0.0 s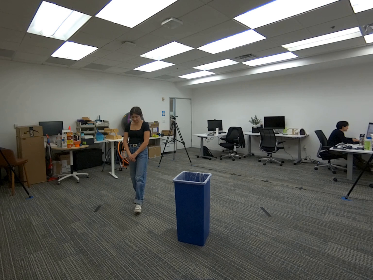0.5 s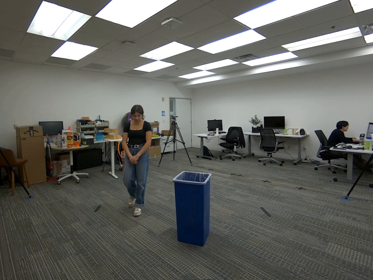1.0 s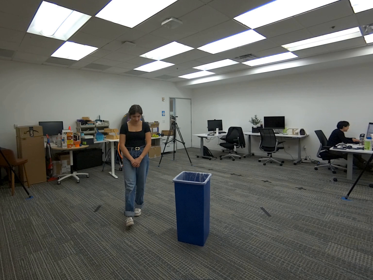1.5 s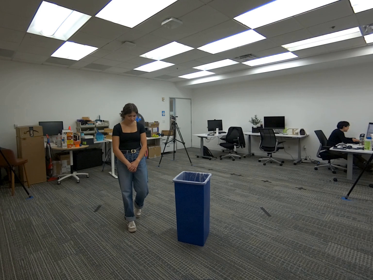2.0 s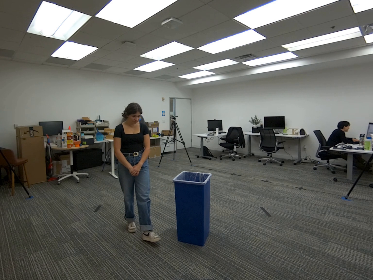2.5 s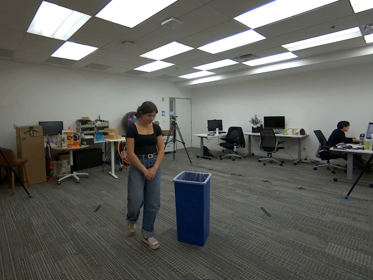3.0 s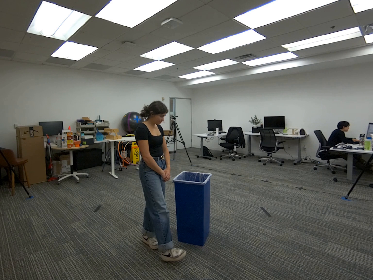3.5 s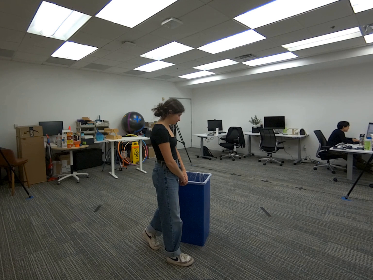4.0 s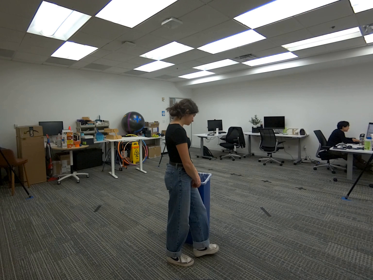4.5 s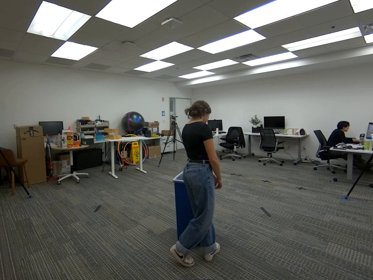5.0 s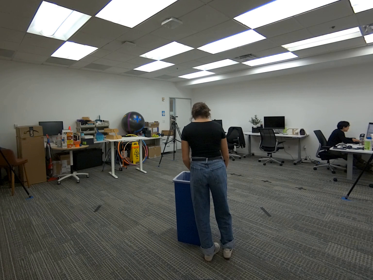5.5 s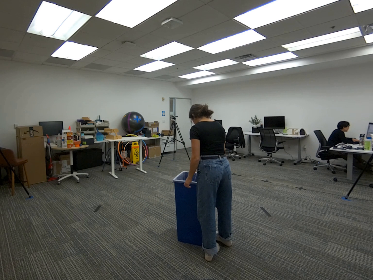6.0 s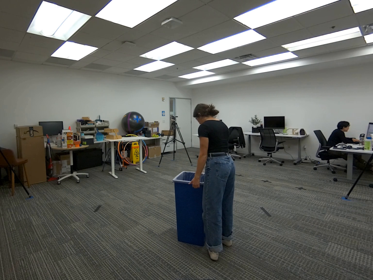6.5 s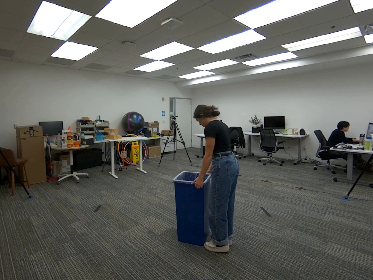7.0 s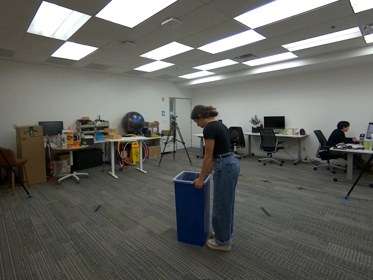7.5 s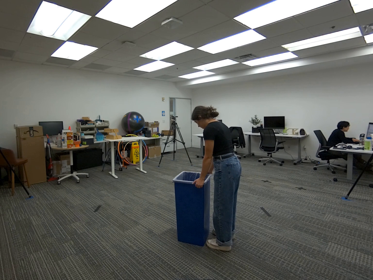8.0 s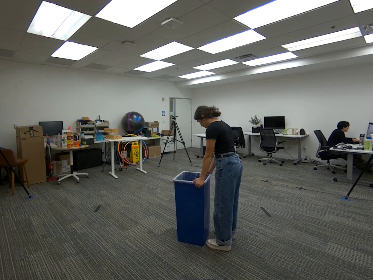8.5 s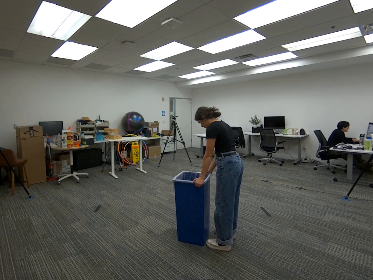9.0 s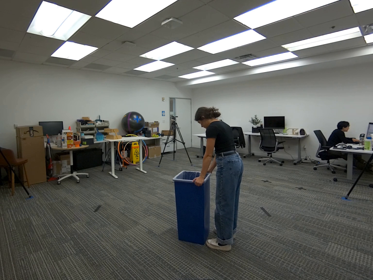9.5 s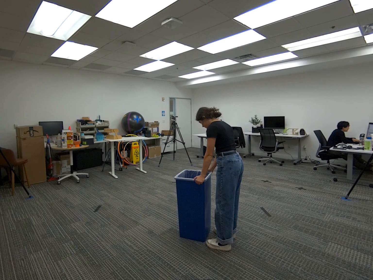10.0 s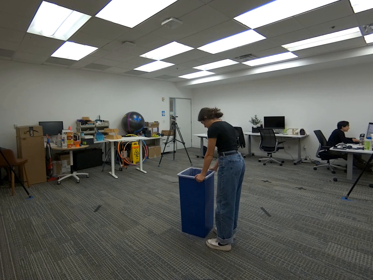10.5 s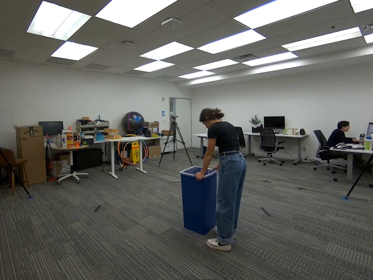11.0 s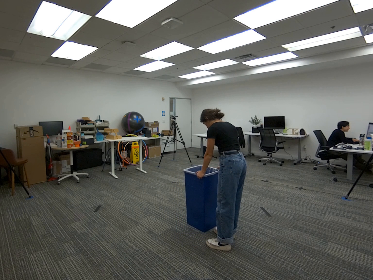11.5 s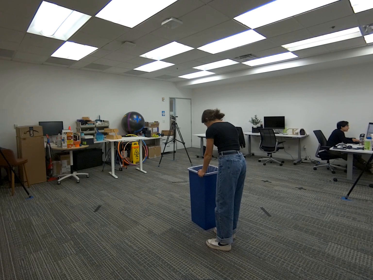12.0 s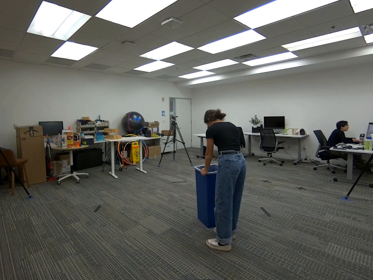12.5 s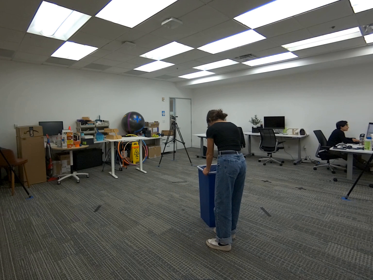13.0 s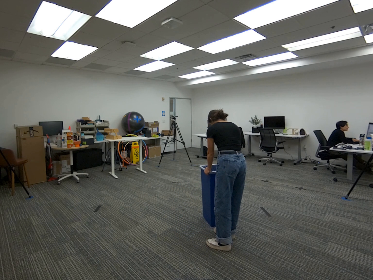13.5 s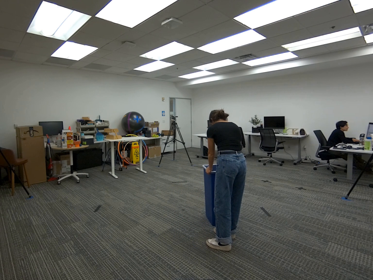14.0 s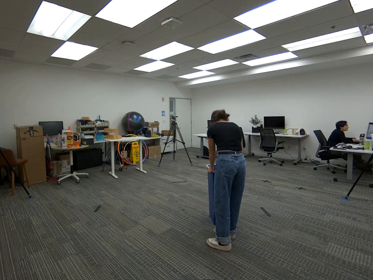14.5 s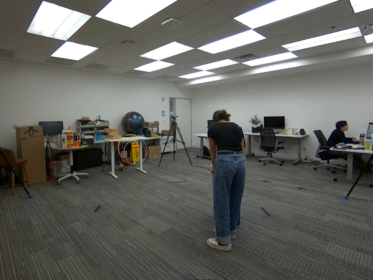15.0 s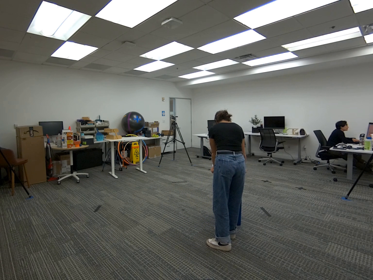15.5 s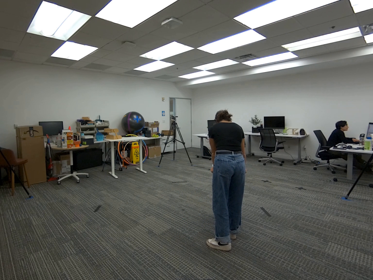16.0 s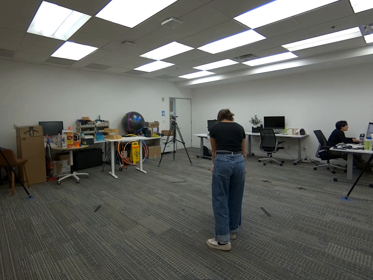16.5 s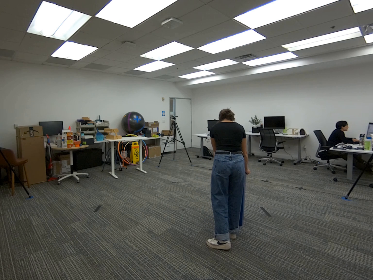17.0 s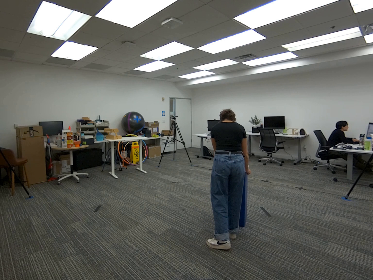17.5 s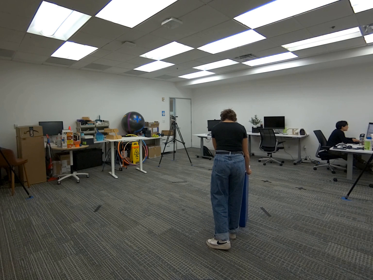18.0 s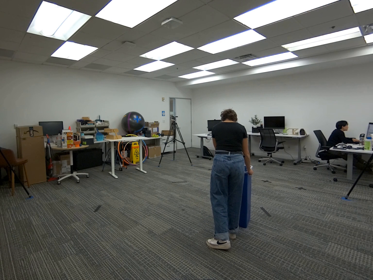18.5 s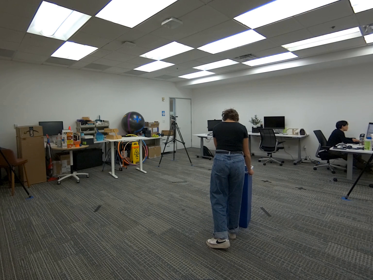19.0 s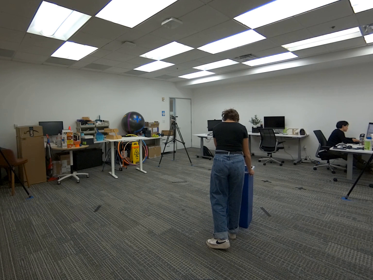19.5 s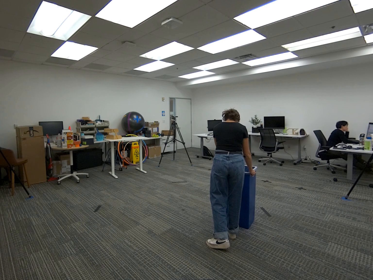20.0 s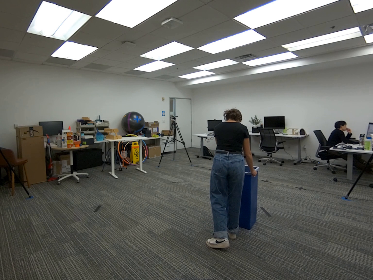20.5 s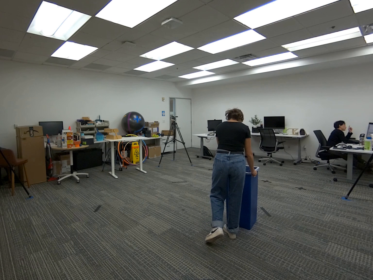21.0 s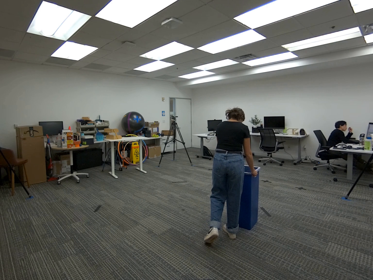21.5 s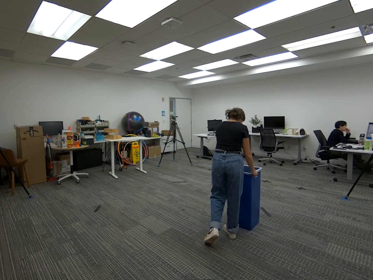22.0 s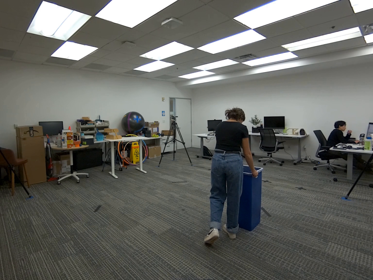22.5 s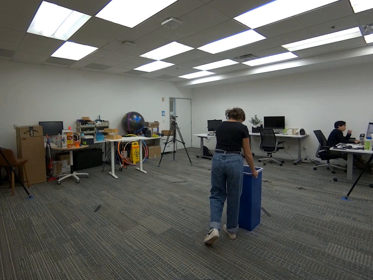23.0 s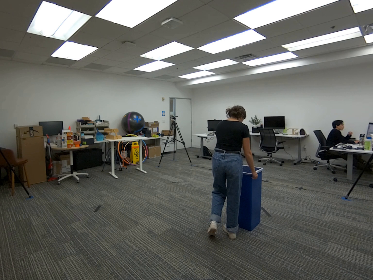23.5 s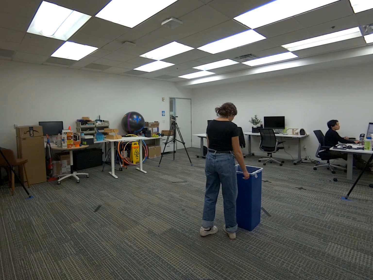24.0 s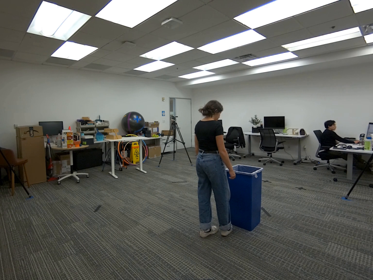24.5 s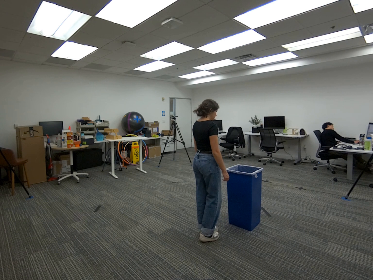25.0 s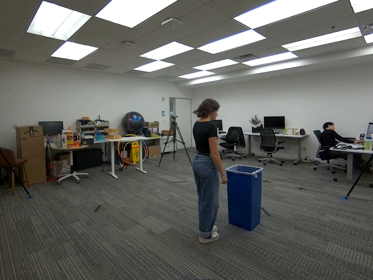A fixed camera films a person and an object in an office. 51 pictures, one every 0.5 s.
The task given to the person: Walk over to the blue trash can and slide the blue trash can side ways.
